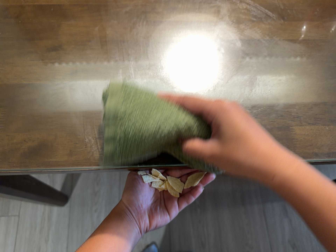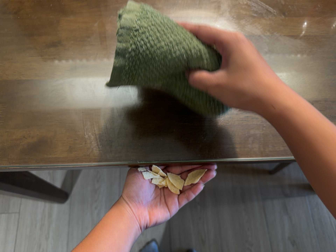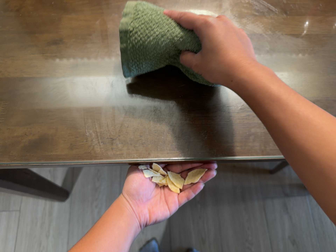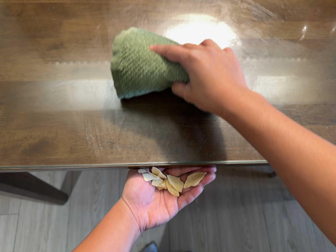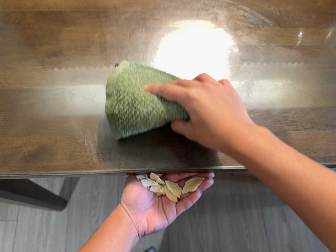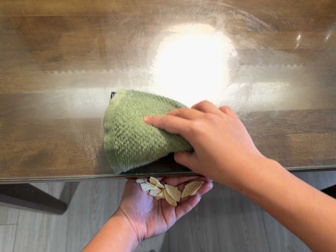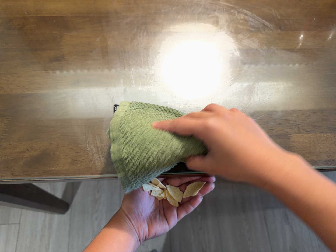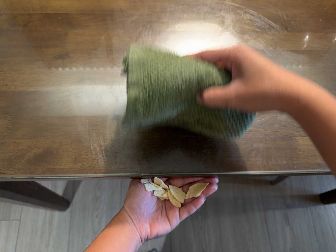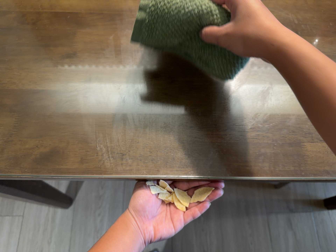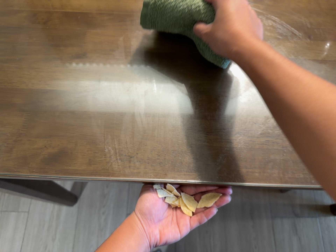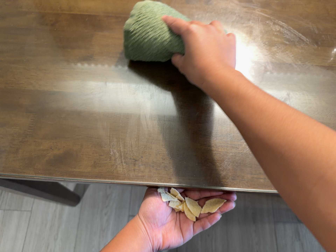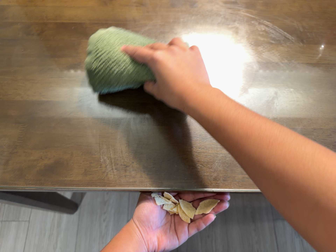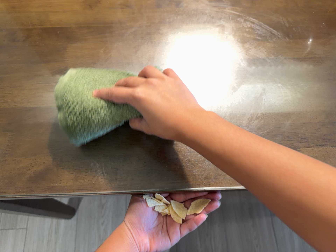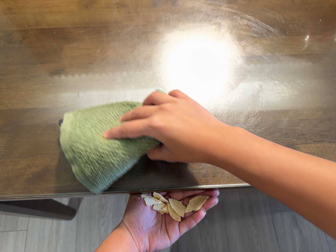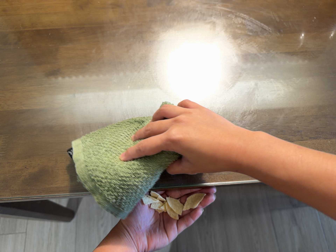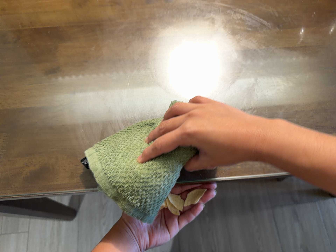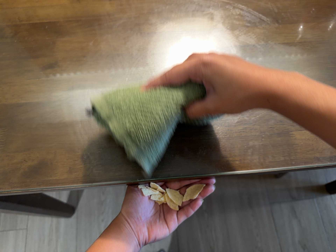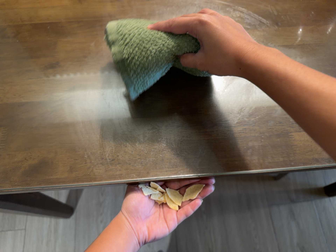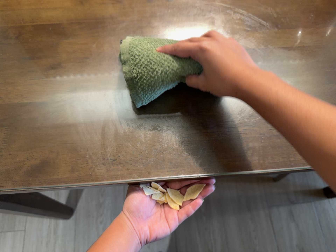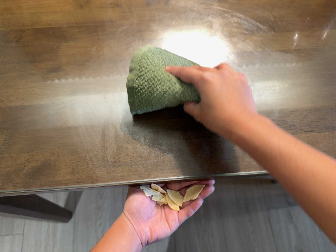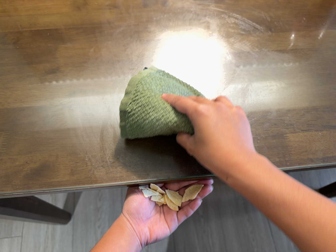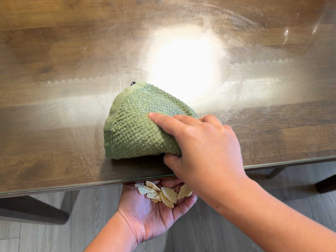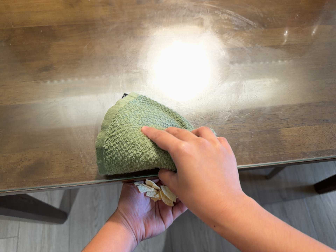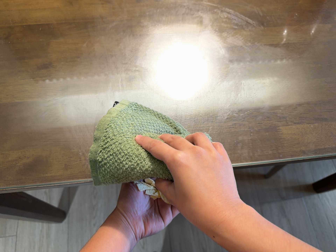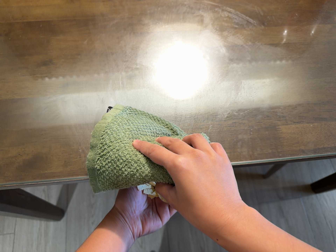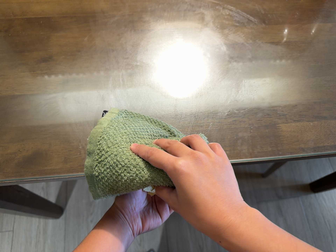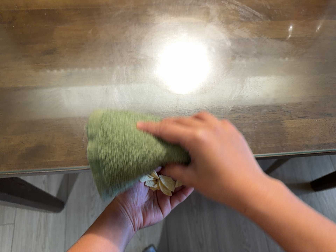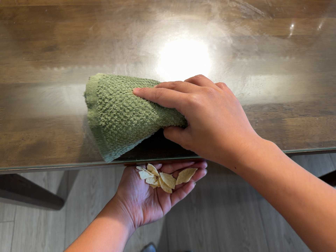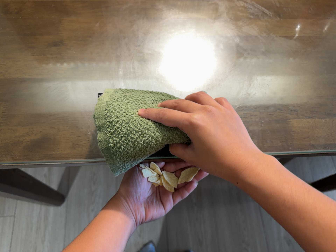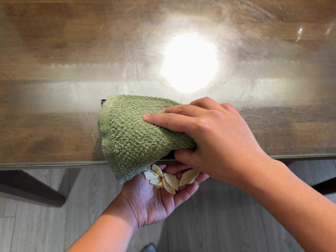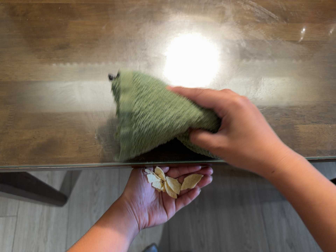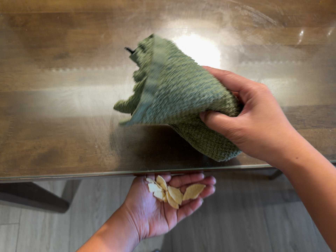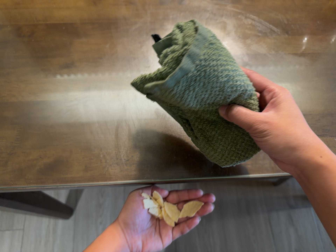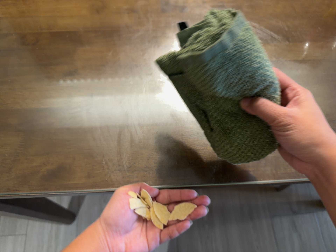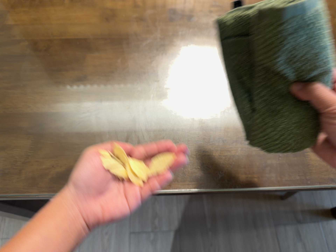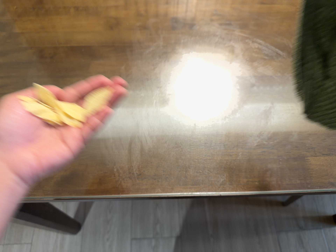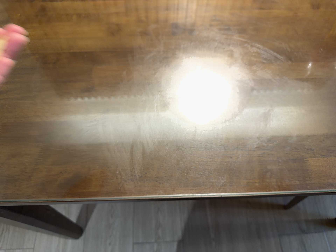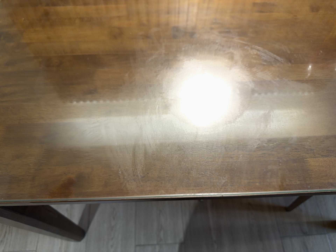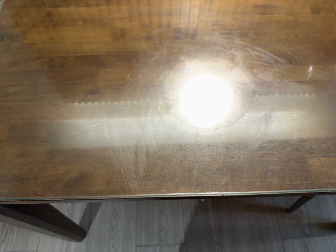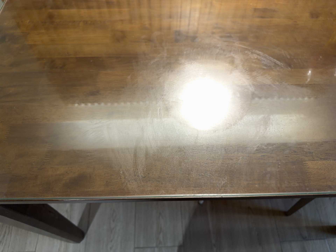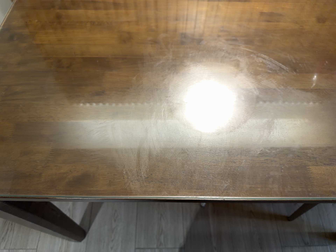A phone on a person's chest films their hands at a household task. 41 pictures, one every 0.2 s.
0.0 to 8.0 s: The camera travels backward, about 6 cm, so what stands in front gets smaller. Its aim tips toward the top of its view by about 10 degrees, and the scene shifts downward.
The film runs forward here.
